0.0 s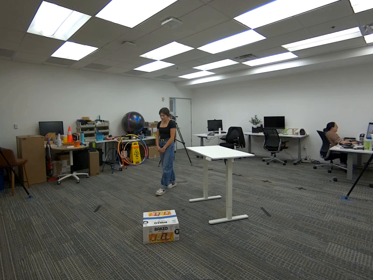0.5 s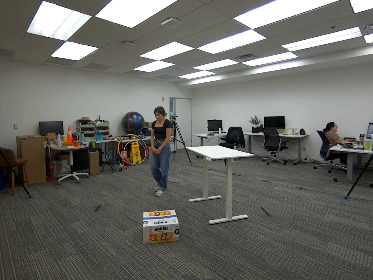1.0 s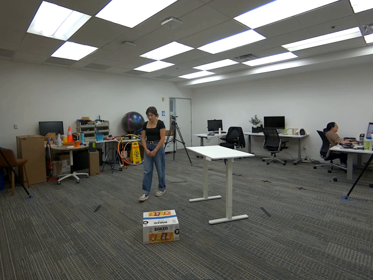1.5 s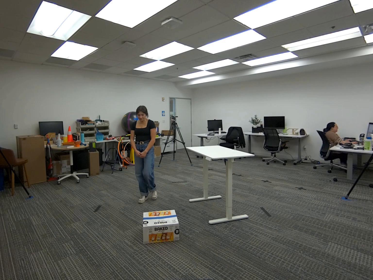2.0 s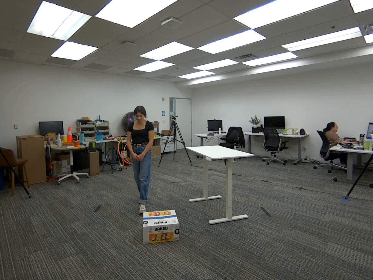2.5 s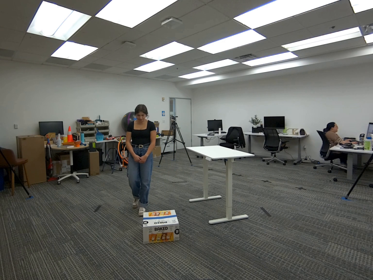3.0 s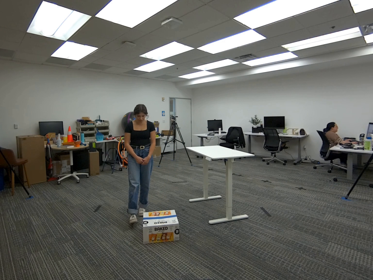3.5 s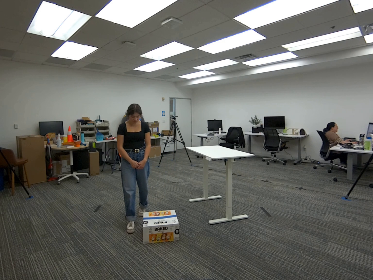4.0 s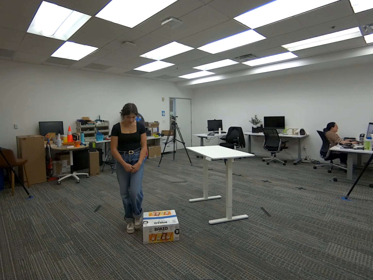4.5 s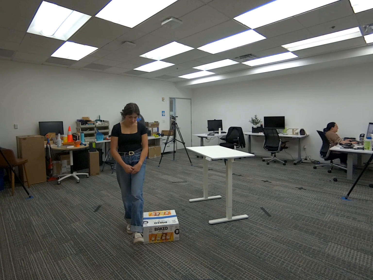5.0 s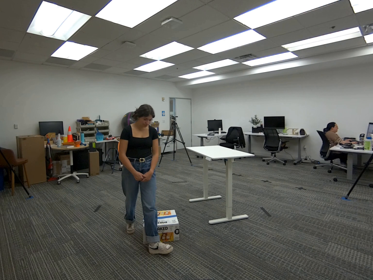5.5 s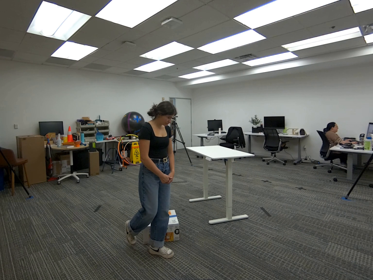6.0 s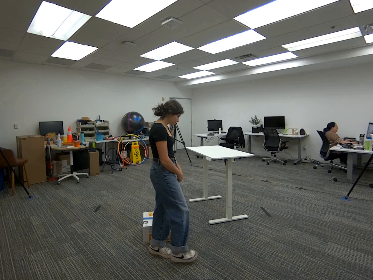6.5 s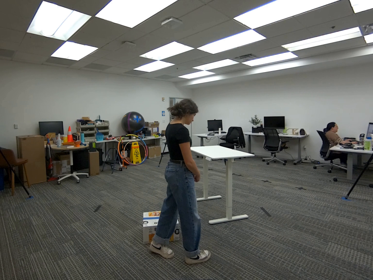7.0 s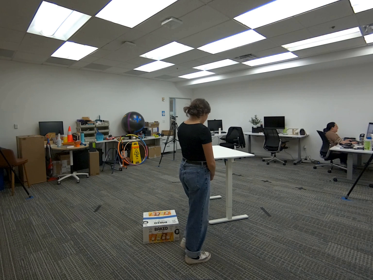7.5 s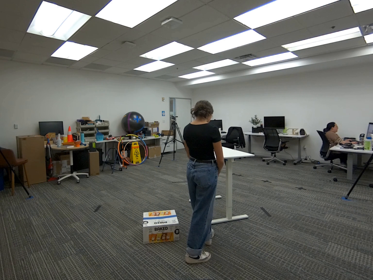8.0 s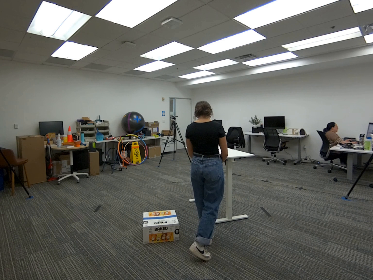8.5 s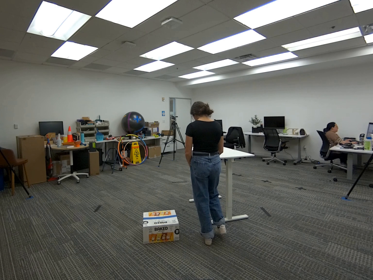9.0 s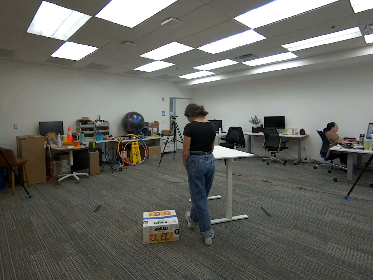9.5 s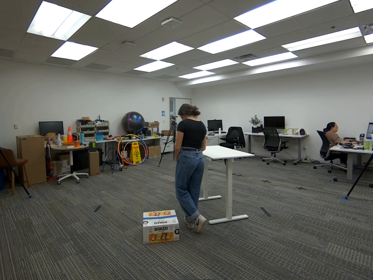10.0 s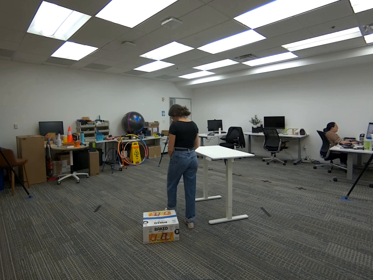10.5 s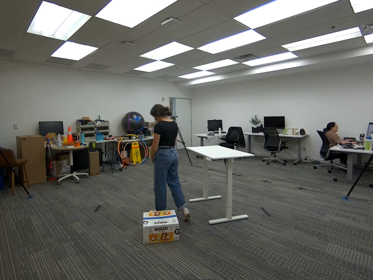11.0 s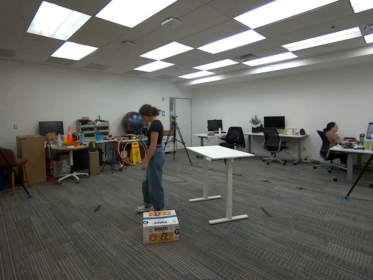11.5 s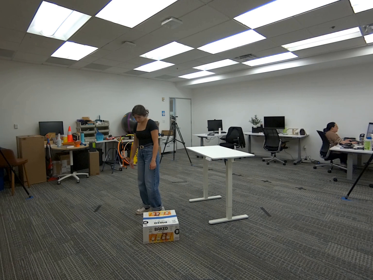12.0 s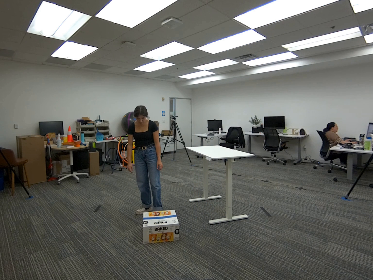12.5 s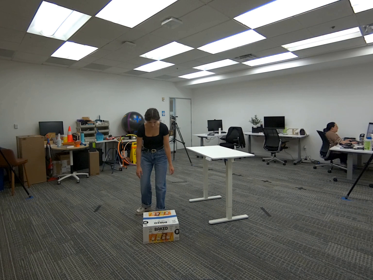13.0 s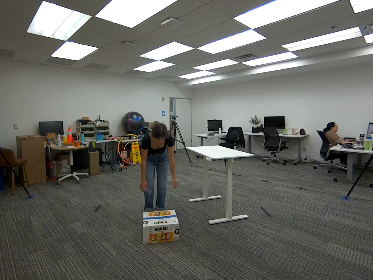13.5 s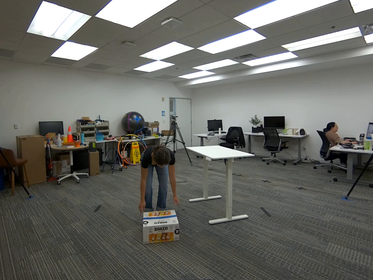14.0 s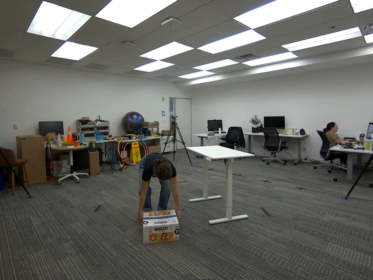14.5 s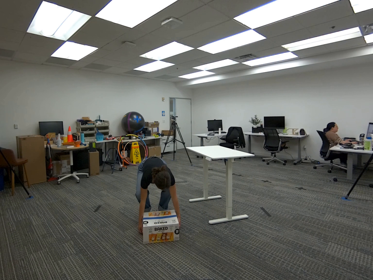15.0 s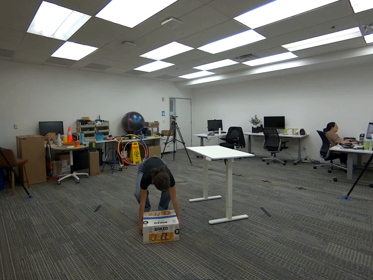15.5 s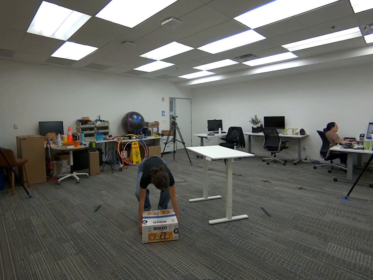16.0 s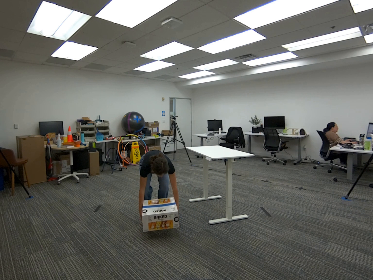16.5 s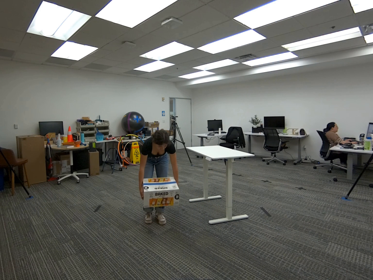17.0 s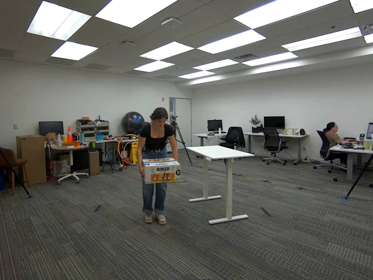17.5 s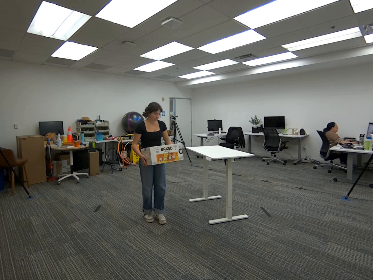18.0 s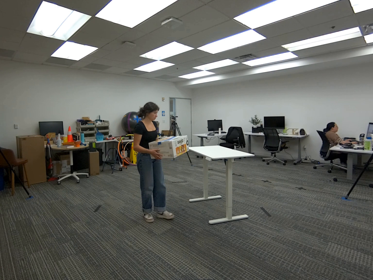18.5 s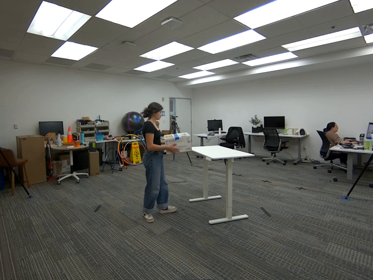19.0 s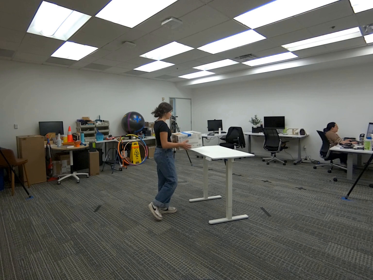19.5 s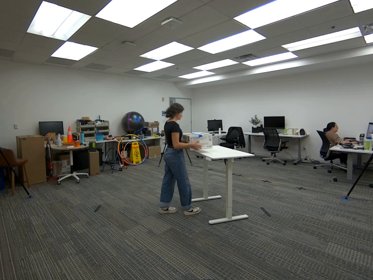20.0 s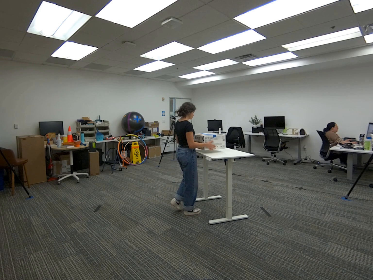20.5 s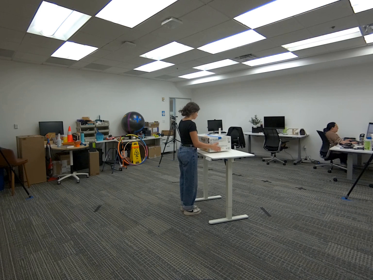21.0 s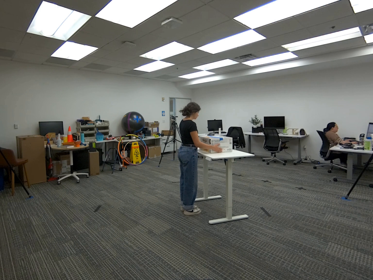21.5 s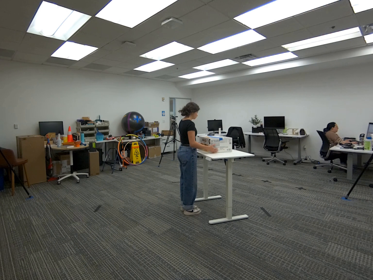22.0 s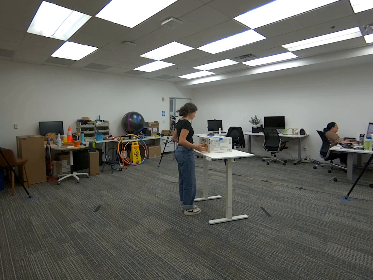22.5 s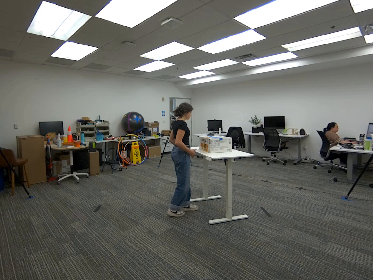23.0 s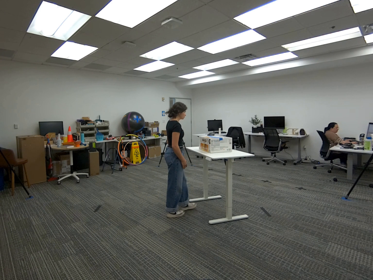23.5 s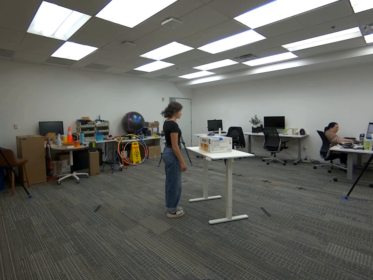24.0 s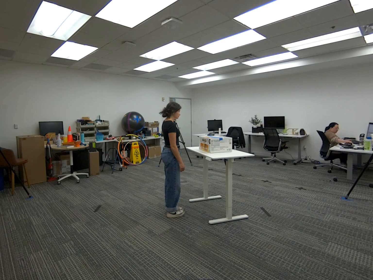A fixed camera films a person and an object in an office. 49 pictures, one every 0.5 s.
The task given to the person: Walk to the snack box on the ground, use both hands to pick up the box and place it on the white desk.
